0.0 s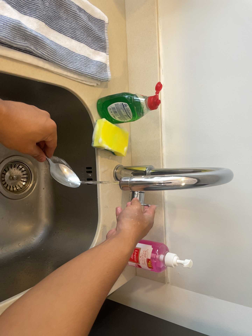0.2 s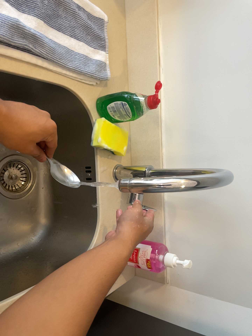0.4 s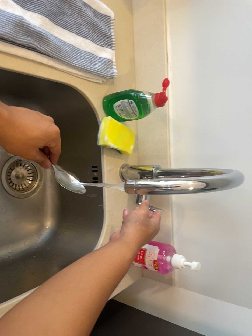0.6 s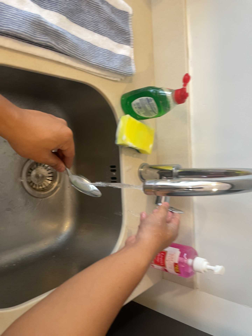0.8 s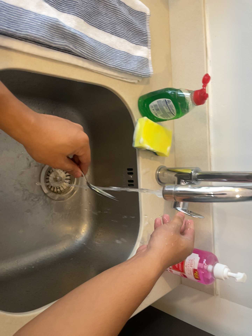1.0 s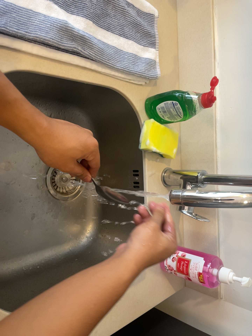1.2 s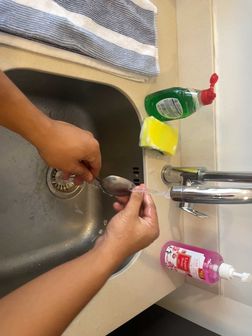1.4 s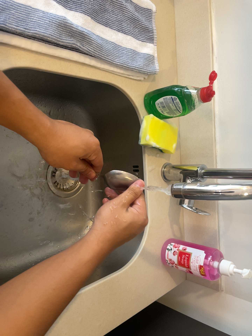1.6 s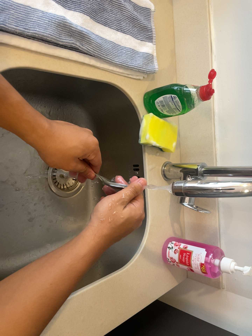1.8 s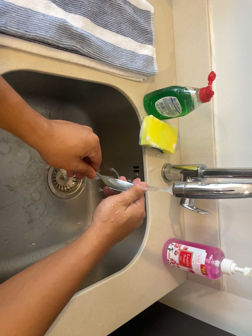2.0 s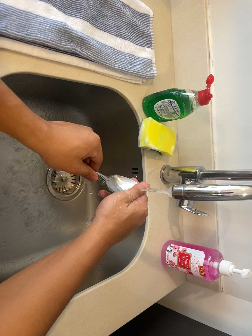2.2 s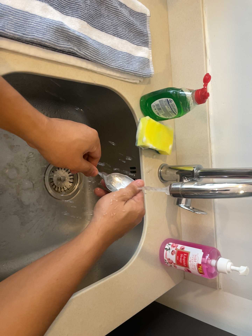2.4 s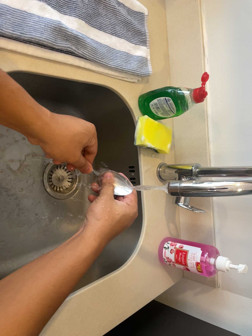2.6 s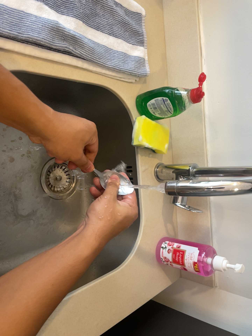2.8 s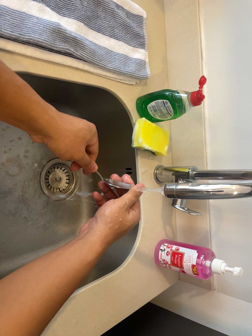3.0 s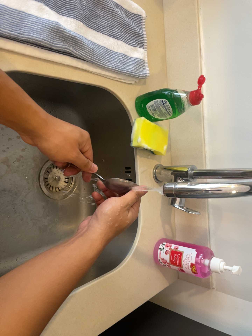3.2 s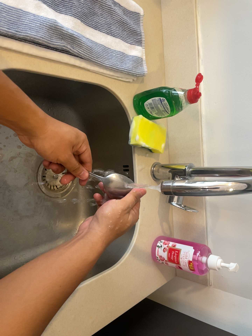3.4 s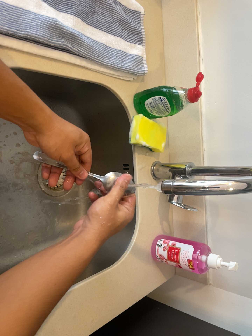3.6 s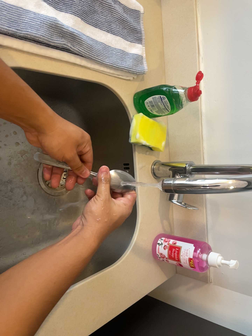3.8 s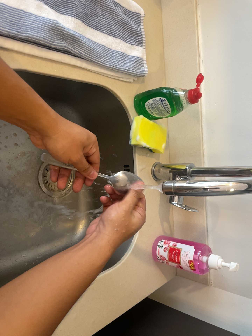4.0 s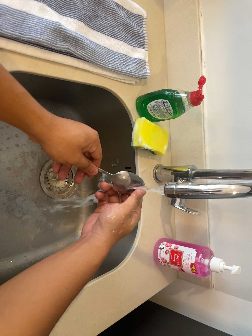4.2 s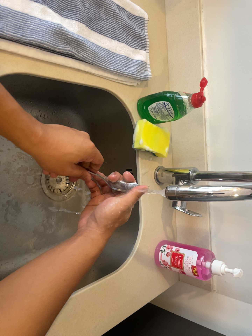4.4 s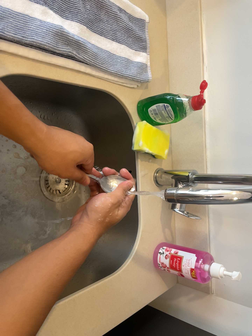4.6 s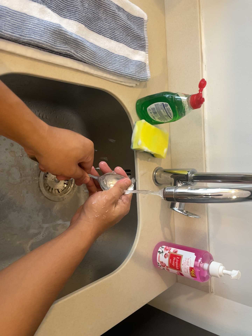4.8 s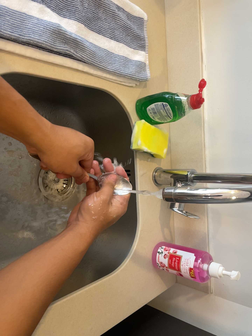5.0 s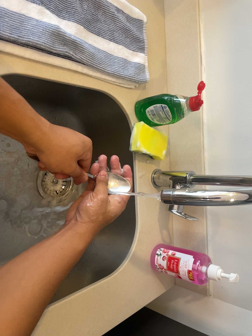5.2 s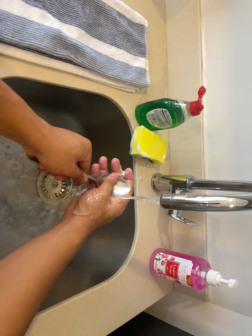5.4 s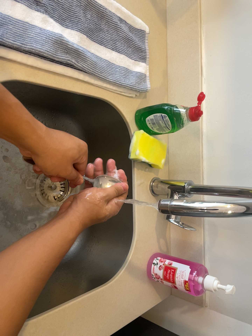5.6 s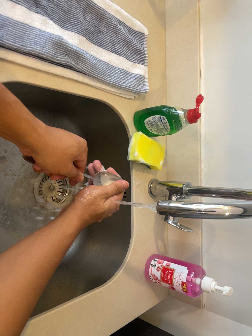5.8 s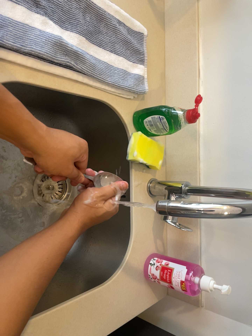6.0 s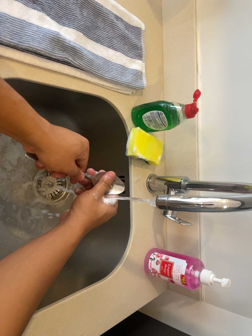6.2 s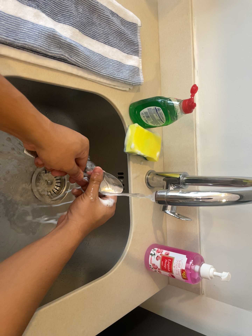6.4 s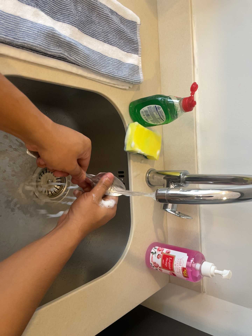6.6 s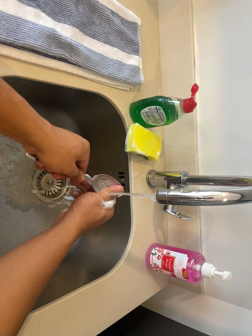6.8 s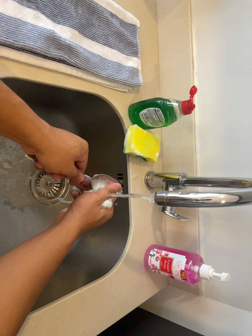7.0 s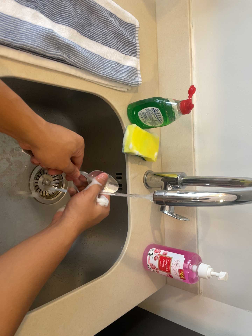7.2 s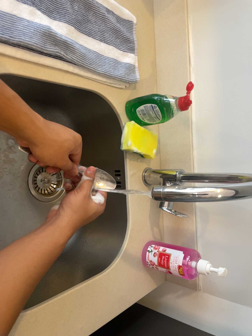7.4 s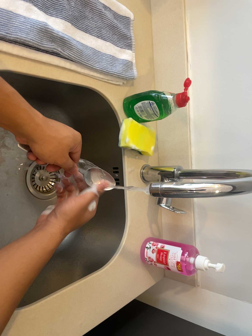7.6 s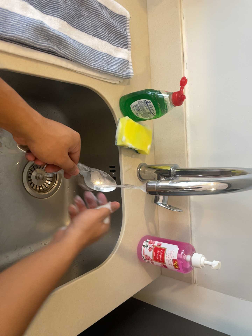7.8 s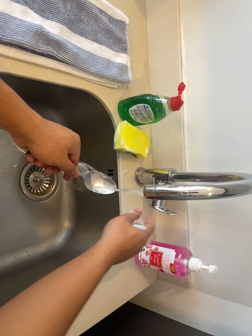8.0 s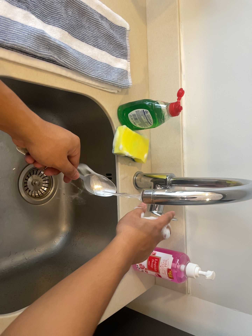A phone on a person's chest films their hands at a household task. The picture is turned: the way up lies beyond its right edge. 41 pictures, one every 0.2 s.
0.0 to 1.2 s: The camera pans to its left by about 10 degrees.
1.2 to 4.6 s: The camera shifts only a little, or ends up much as it began.
4.6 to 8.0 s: The camera shifts only a little, or ends up much as it began.
The film runs backward here.
